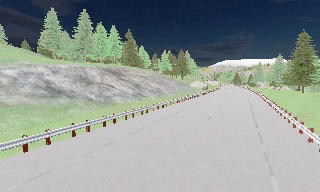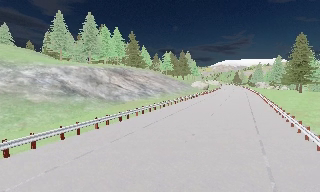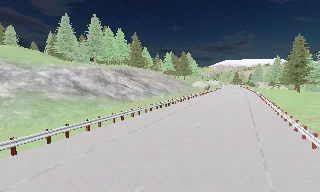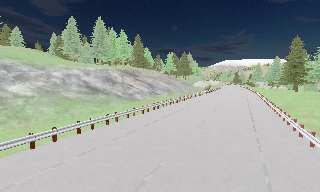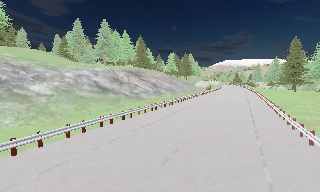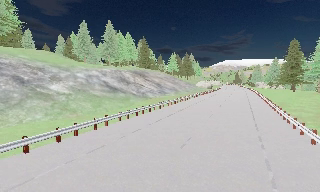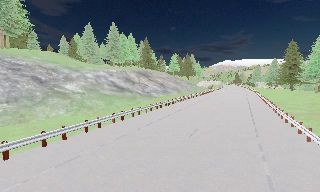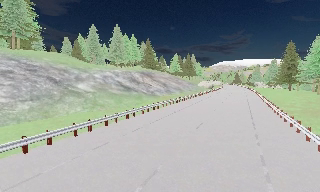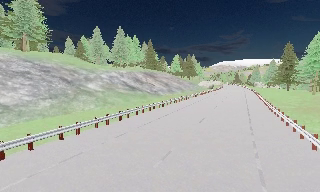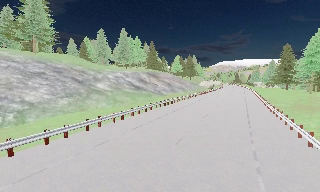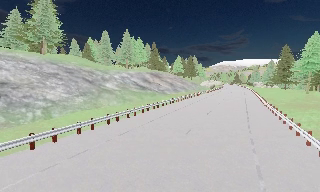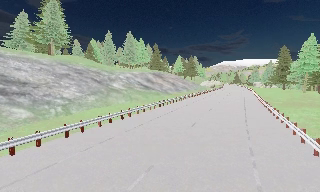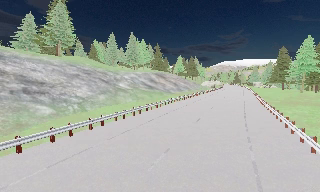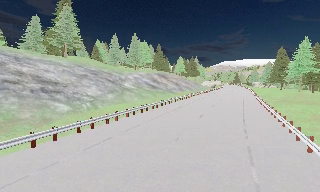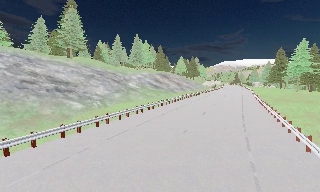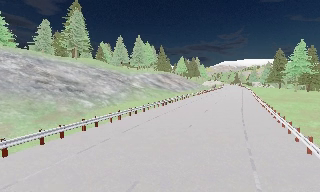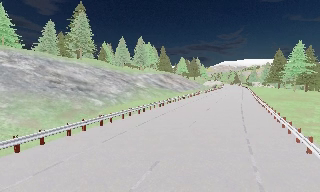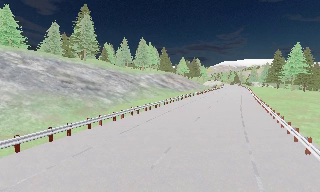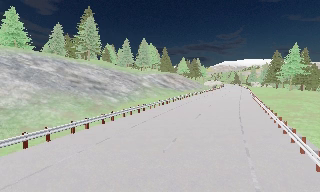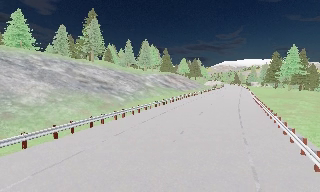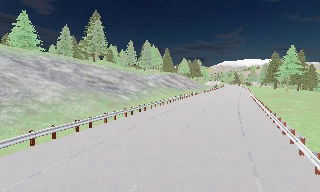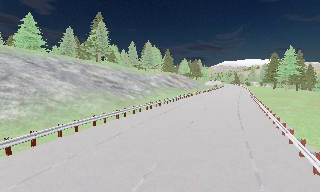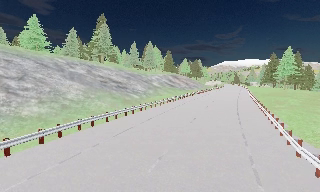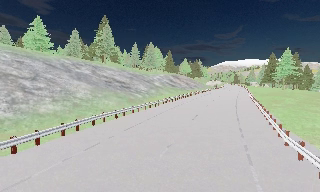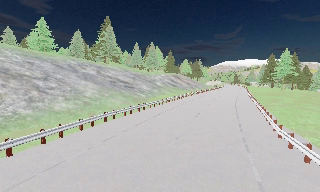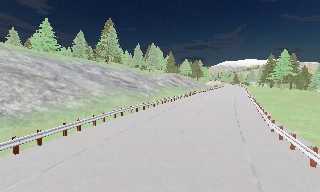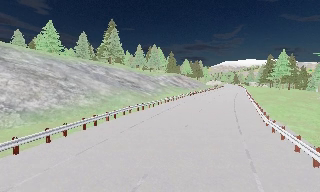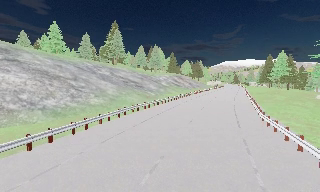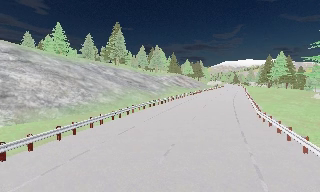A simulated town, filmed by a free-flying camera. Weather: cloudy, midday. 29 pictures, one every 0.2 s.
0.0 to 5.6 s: The camera travels backward and to its left, about 45 m, so what stands in front gets smaller.
The film runs backward here.
